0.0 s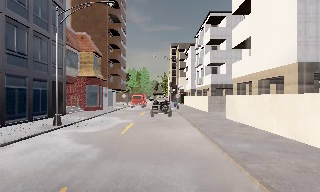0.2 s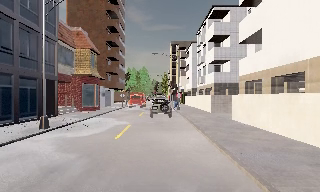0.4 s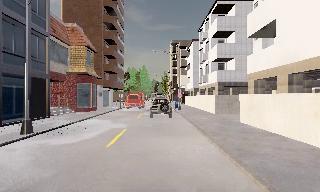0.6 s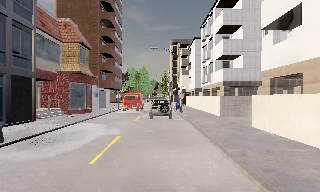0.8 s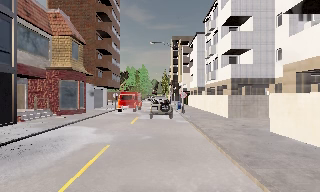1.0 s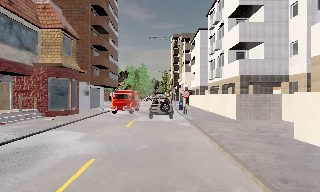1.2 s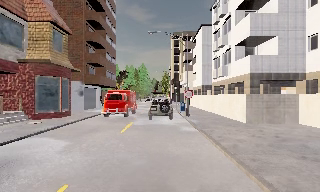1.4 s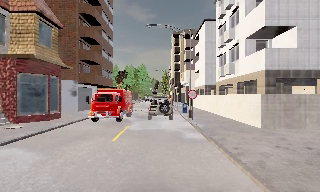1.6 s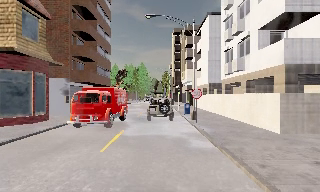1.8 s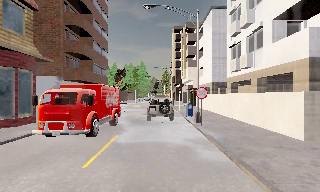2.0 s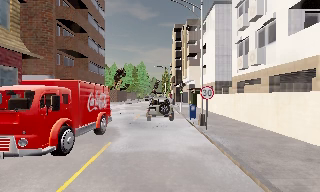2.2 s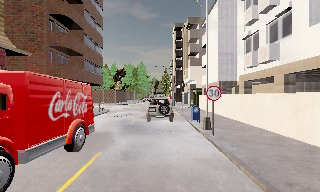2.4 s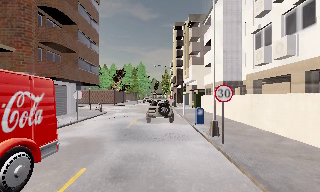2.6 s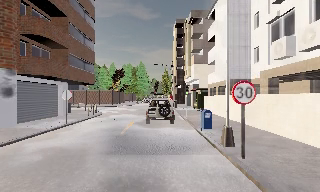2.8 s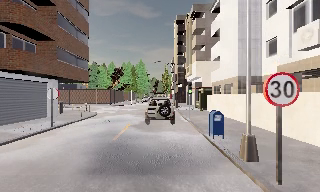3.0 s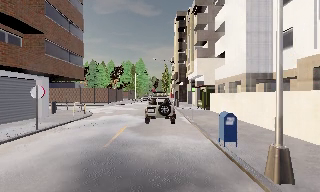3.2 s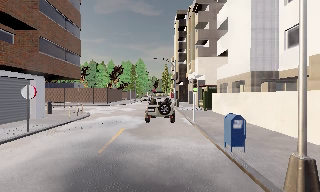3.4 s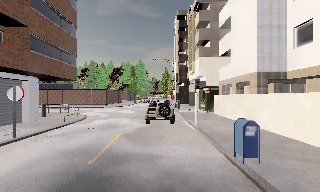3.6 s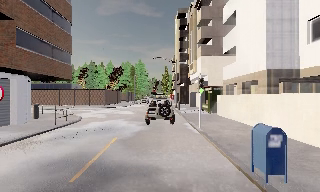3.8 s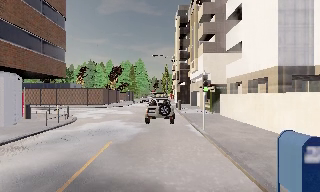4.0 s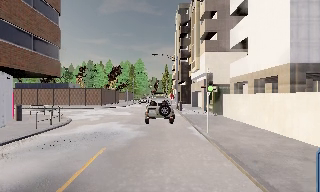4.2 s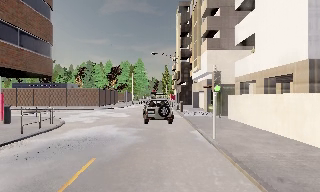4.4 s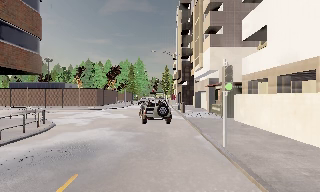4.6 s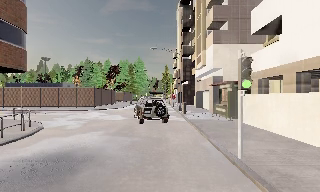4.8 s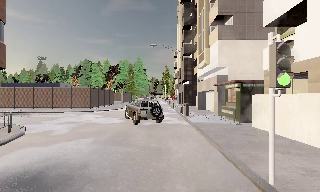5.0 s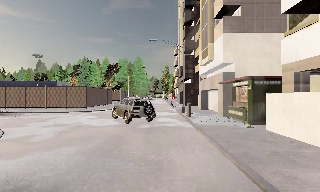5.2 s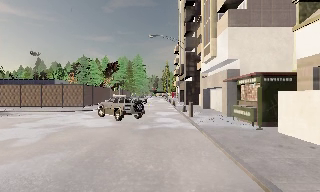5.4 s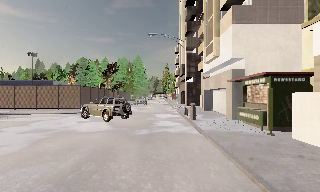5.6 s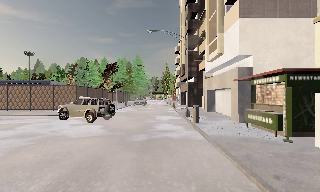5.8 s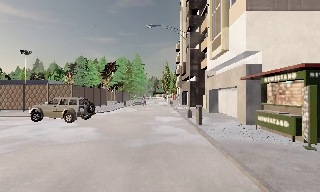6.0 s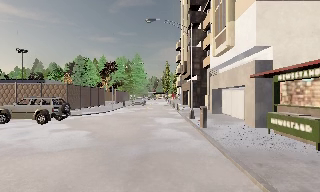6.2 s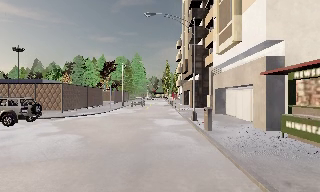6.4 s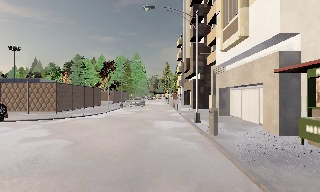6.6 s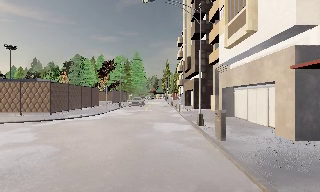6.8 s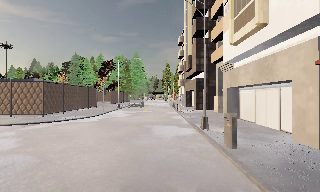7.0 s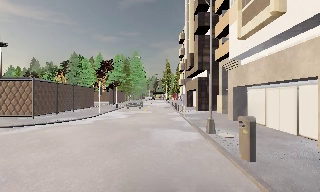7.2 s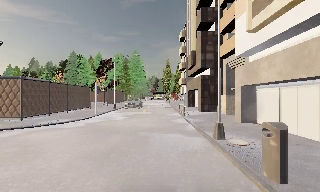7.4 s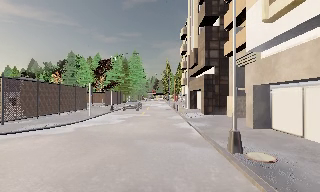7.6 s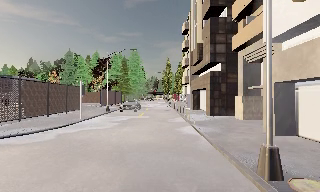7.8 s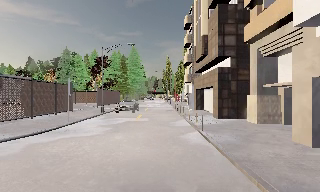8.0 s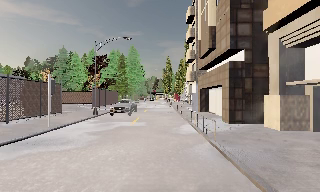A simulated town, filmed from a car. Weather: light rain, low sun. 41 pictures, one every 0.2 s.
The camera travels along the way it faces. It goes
forward.
0.0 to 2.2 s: The camera travels forward, about 14 m, so what stands in front looms larger.
2.2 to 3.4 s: The camera travels forward, about 6 m, so what stands in front looms larger. It loses speed.
3.4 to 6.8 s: The camera travels forward, about 16 m, so what stands in front looms larger.
6.8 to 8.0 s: The camera travels forward, about 9 m, so what stands in front looms larger. It gains speed.
The film runs forward here.
